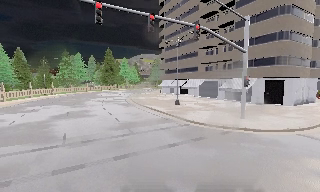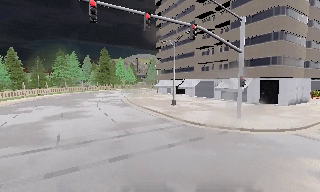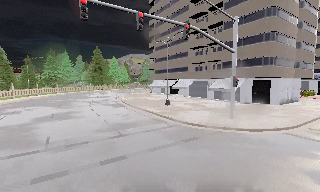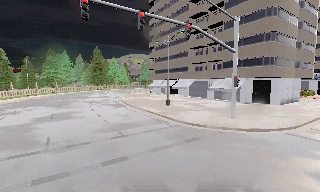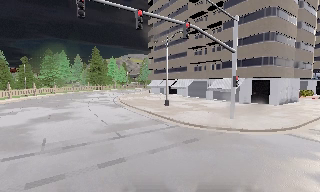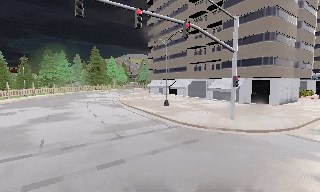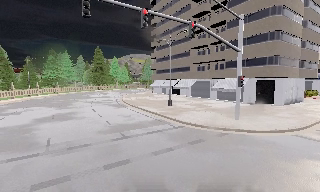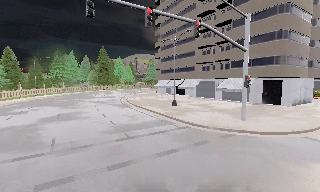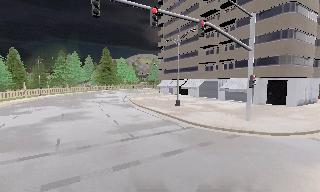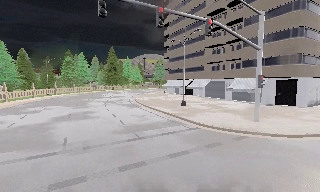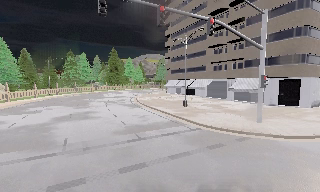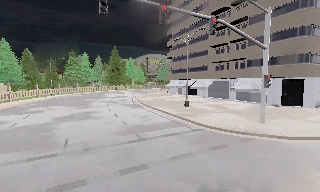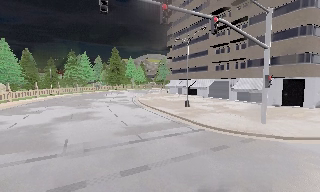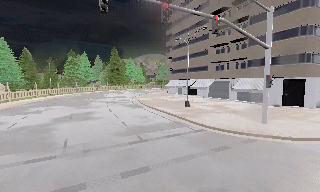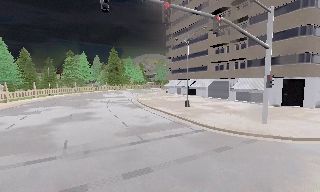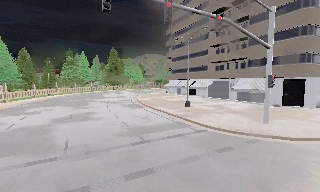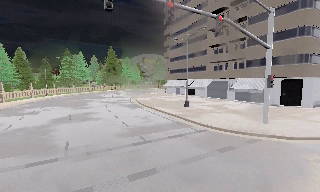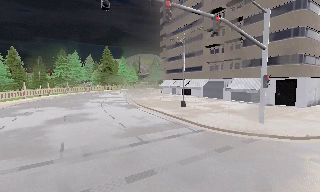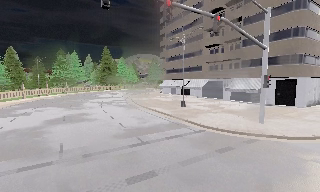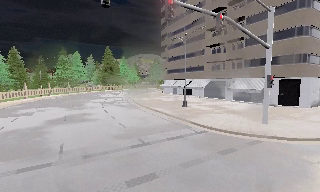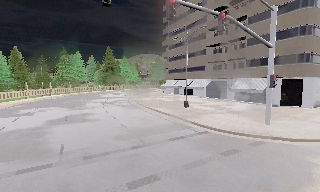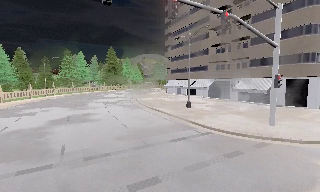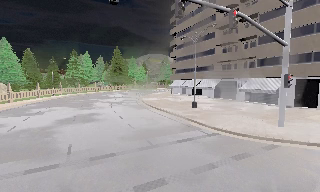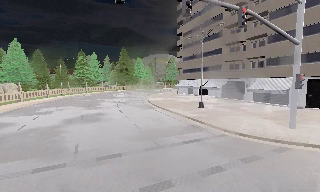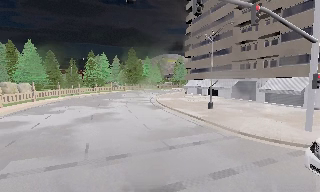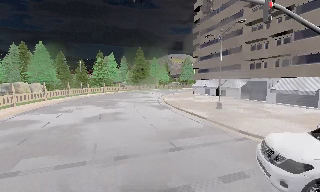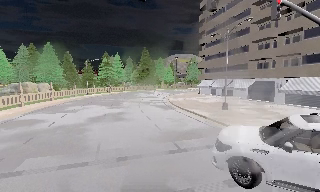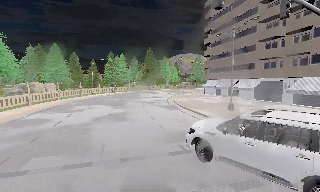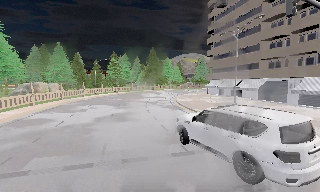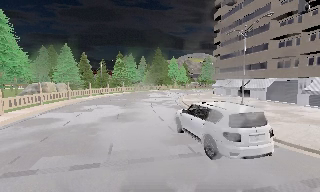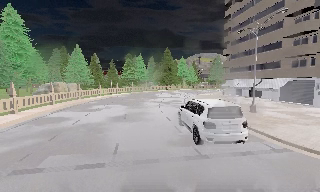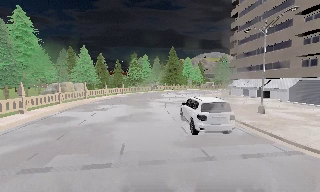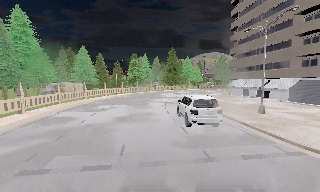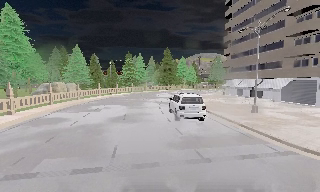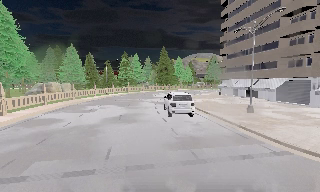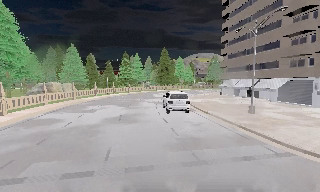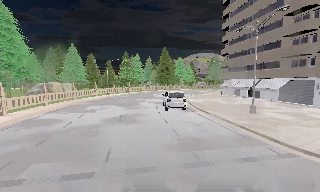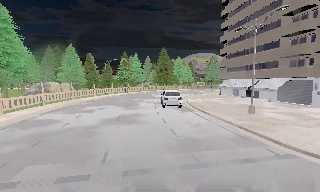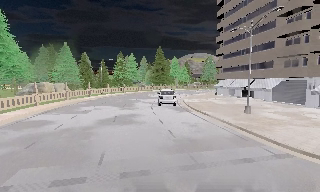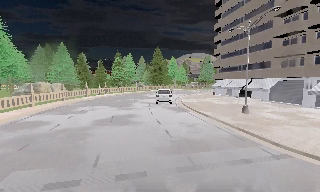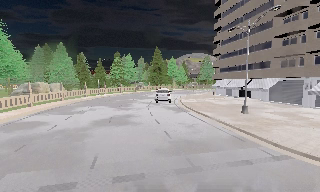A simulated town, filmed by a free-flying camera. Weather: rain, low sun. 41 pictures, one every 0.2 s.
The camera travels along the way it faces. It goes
forward.
0.0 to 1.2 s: The camera travels forward, about 0.5 m, so what stands in front looms larger.
1.2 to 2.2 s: The camera shifts only a little, or ends up much as it began.
2.2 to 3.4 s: The camera travels to its left, about 0.5 m.
3.4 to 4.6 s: The camera travels forward, about 0.5 m, so what stands in front looms larger.
4.6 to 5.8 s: The scene slides to the right, as the camera pans about 10 degrees to its left. It travels forward, about 0.5 m, so what stands in front looms larger.
5.8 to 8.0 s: The camera travels forward, about 1 m, so what stands in front looms larger.
The film runs forward here.
